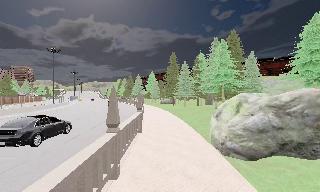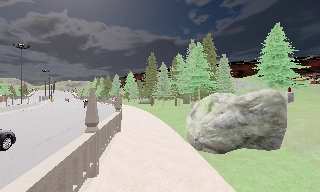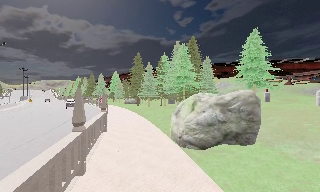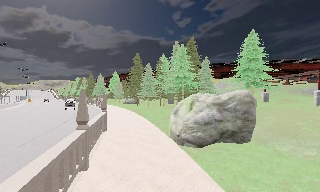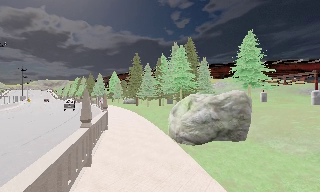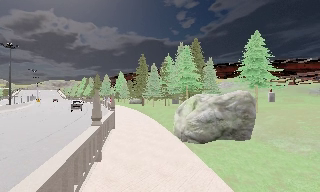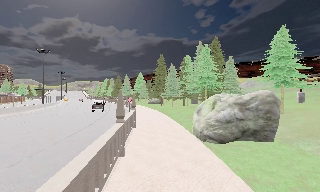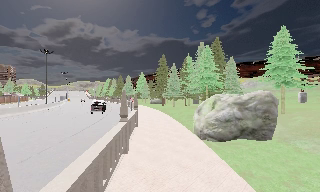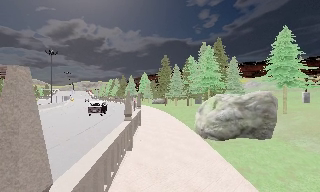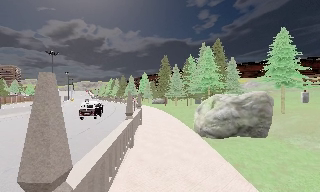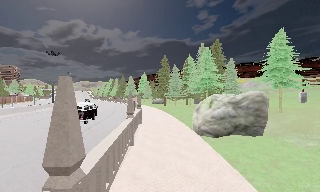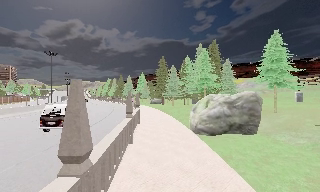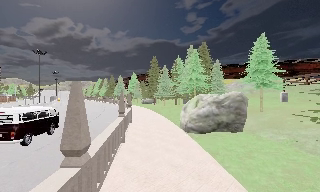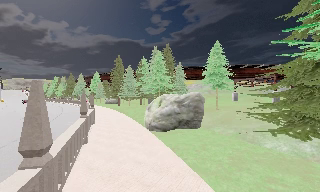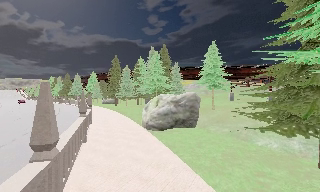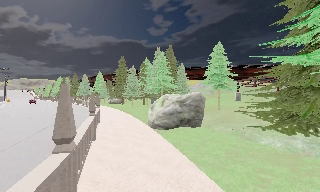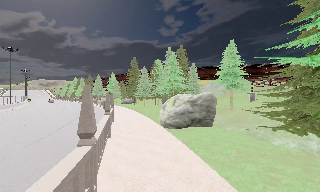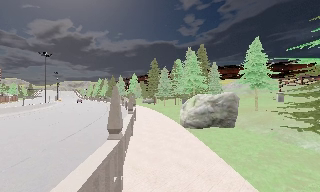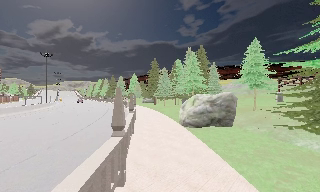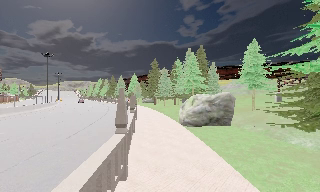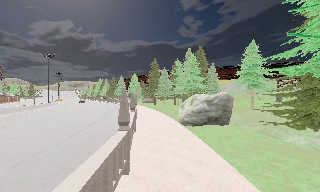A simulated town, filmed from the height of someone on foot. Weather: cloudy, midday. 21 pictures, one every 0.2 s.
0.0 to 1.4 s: The camera travels backward, about 2.5 m, so what stands in front gets smaller.
1.4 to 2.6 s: The scene slides to the left, as the camera pans about 15 degrees to its right. It travels backward, about 2 m, so what stands in front gets smaller.
2.6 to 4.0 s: The scene slides to the right, as the camera pans about 10 degrees to its left. It travels backward, about 2.5 m, so what stands in front gets smaller.
The film runs backward here.
